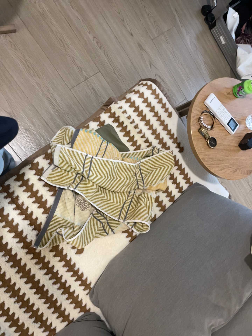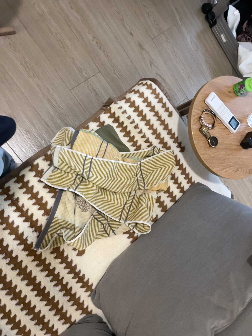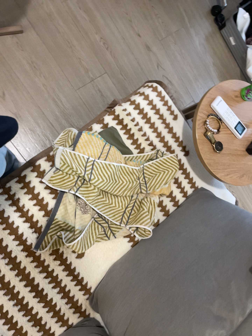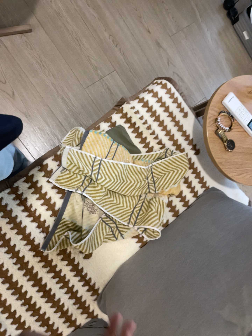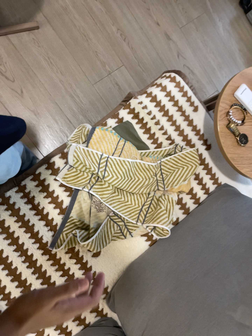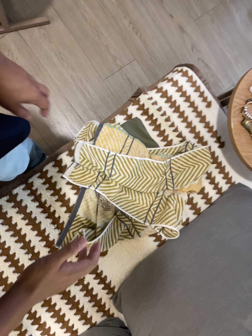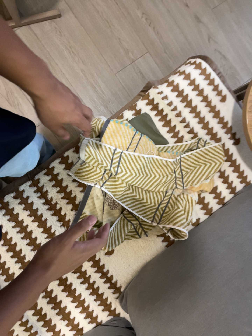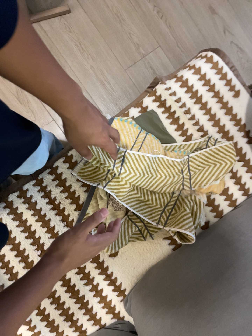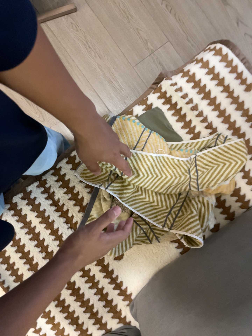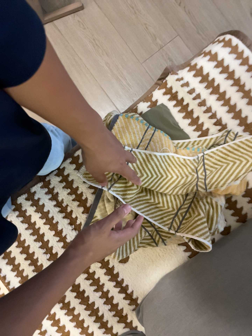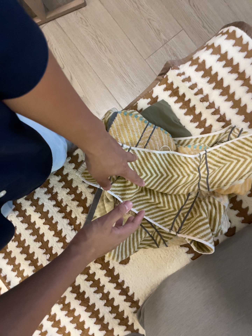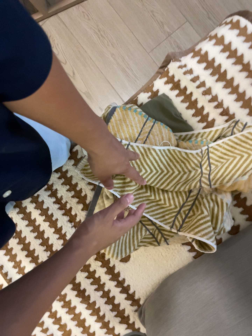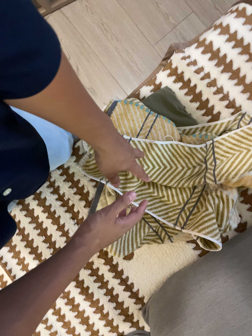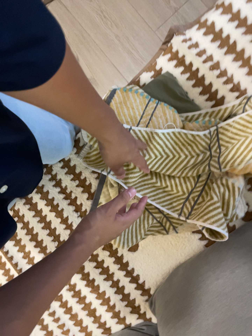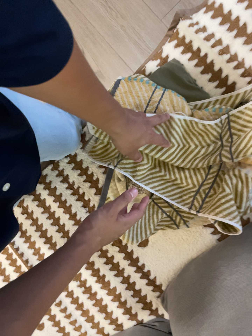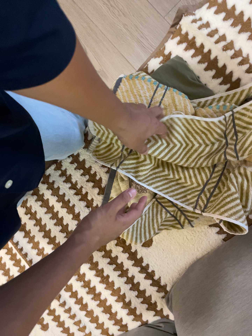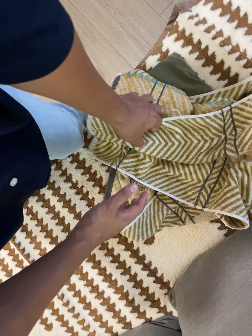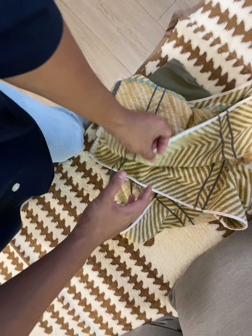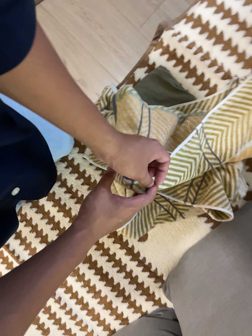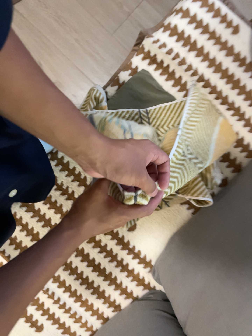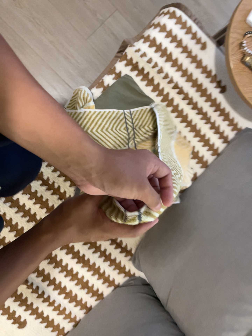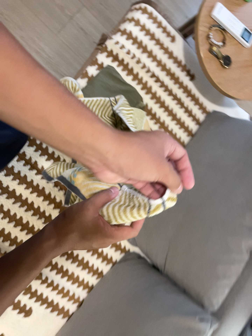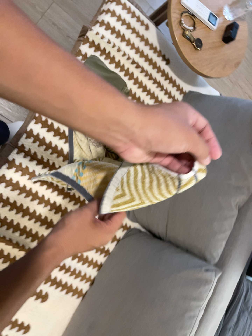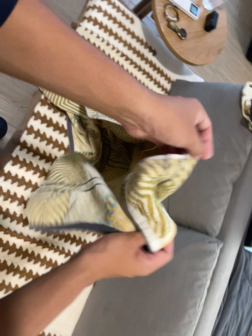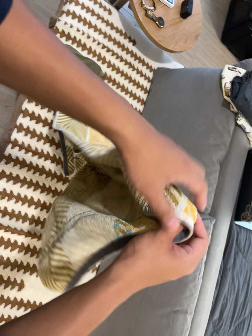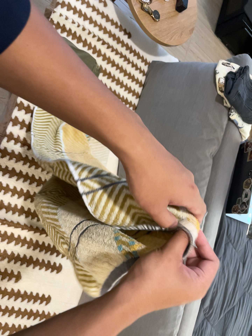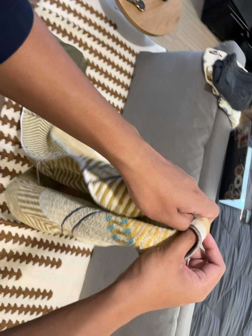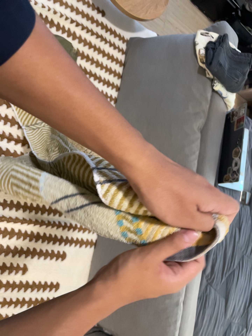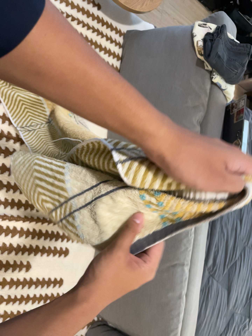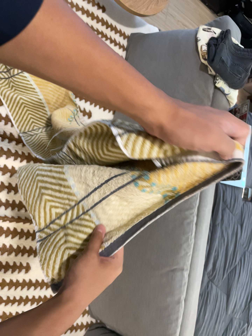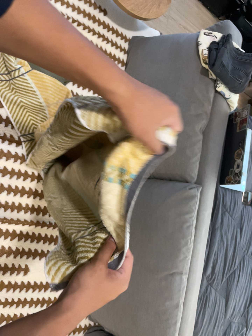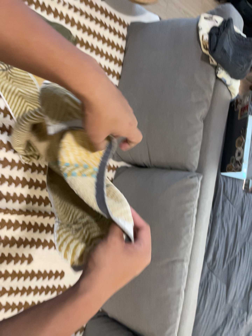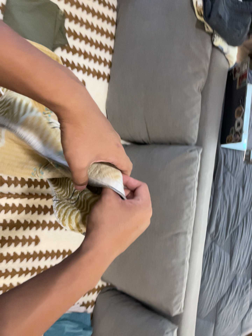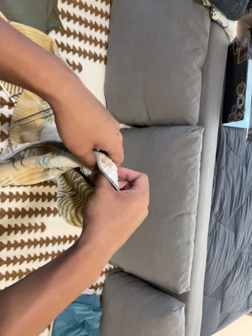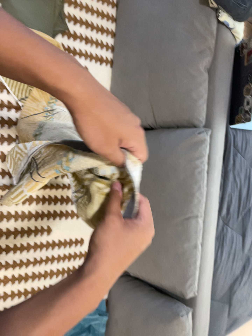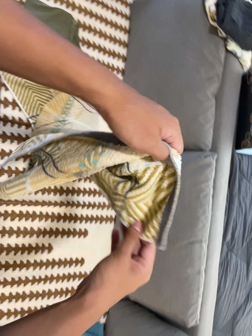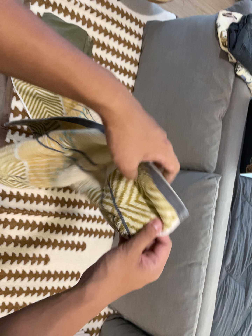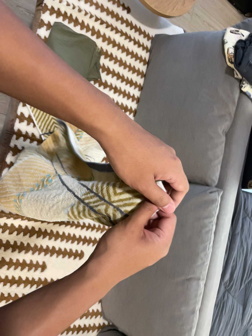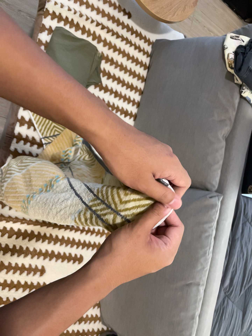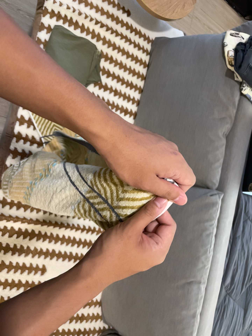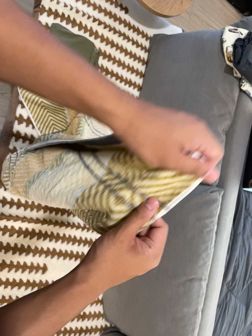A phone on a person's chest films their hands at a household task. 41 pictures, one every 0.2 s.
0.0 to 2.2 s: The camera pans to its left by about 30 degrees. It travels to its right and forward, about 36 cm.
2.2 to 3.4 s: The camera shifts only a little, or ends up much as it began.
3.4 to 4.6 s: The camera pans to its right by about 45 degrees. It travels to its left, backward and toward the bottom of its view, about 60 cm. It rolls about its line of sight by about 20 degrees, and the scene rotates counterclockwise.
4.6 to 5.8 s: The camera travels backward, about 6 cm, so what stands in front gets smaller. Its aim tips toward the bottom of its view by about 10 degrees, and the scene shifts upward. It rolls about its line of sight by about 10 degrees, and the scene rotates counterclockwise.
5.8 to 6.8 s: The camera's aim tips toward the bottom of its view by about 10 degrees, and the scene shifts upward.
6.8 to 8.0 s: The camera's aim tips toward the top of its view by about 10 degrees, and the scene shifts downward. It rolls about its line of sight by about 10 degrees, and the scene rotates clockwise.
The film runs forward here.
